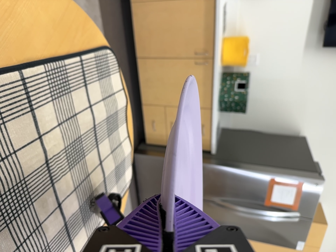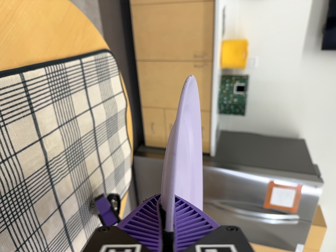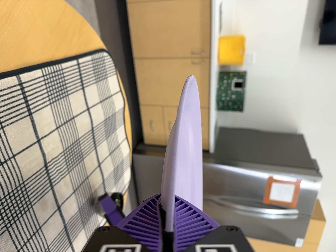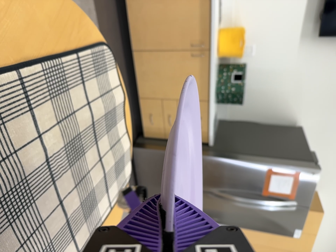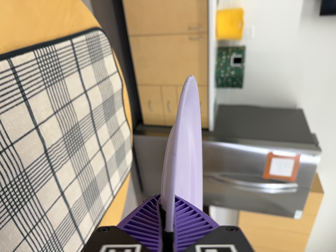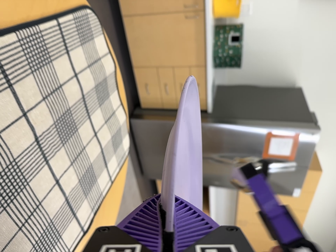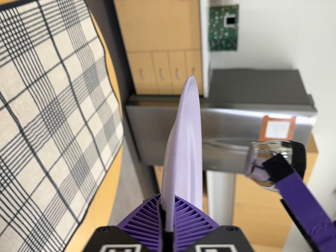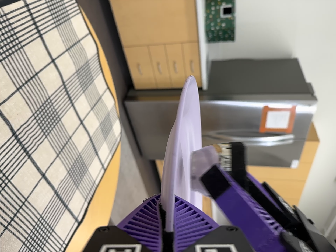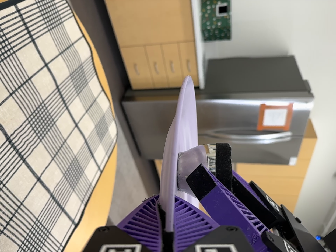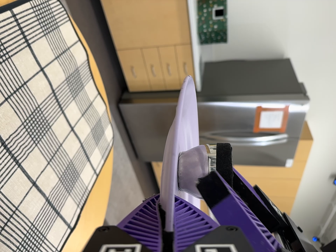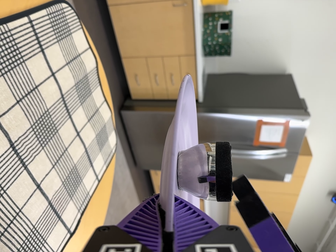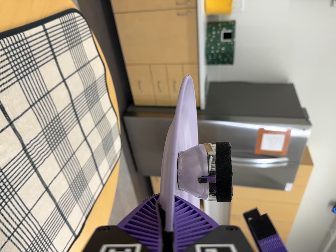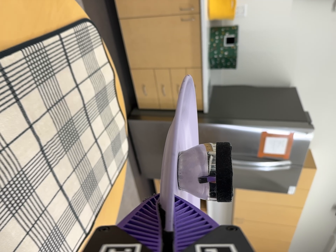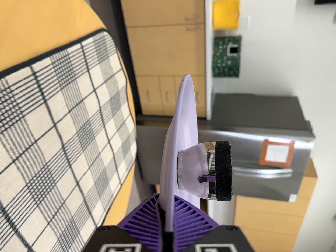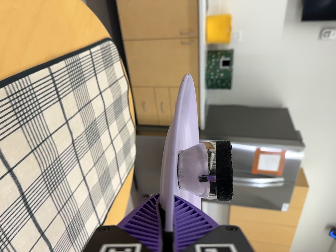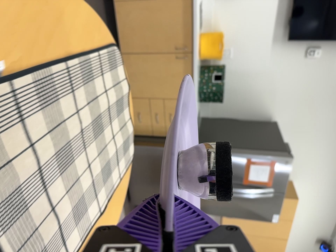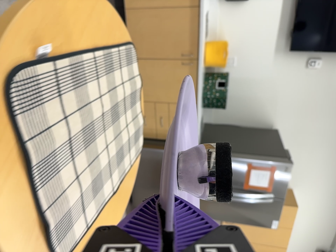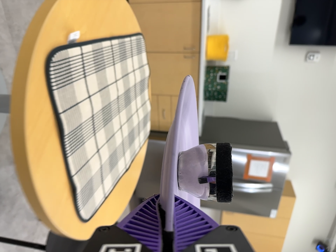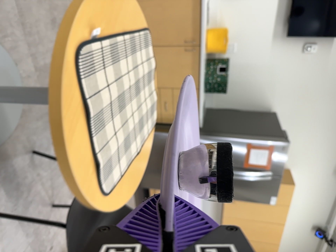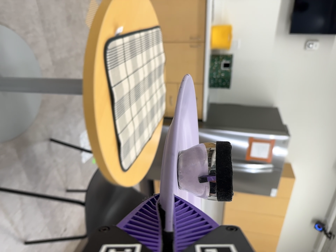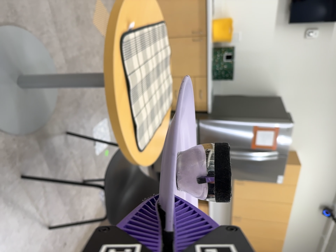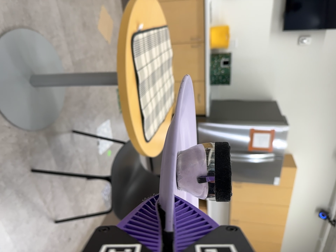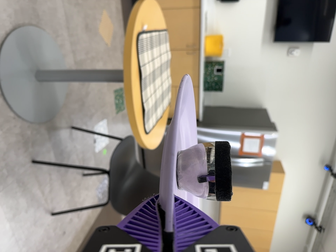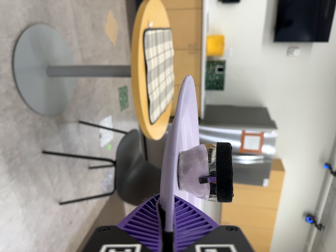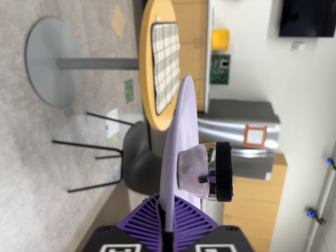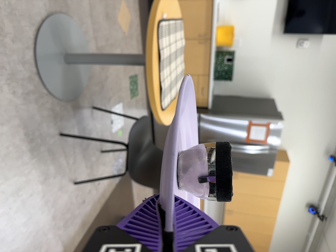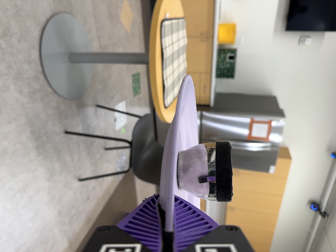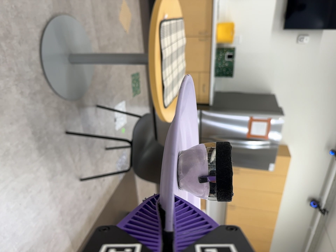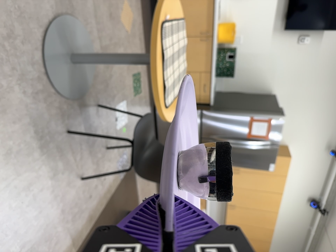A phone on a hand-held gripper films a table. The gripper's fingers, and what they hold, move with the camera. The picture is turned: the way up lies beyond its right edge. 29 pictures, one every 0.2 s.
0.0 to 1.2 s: The camera travels forward, about 5 cm, so what stands in front looms larger. Its aim tips toward the bottom of its view by about 10 degrees, and the scene shifts upward.
1.2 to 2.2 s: The camera shifts only a little, or ends up much as it began.
2.2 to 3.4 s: The camera travels backward and toward the bottom of its view, about 40 cm, so what stands in front gets smaller. Its aim tips toward the top of its view by about 10 degrees.
3.4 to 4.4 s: The camera travels backward and toward the bottom of its view, about 60 cm, so what stands in front gets smaller.
4.4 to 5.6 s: The camera travels backward, about 24 cm, so what stands in front gets smaller.
The film runs backward here.
